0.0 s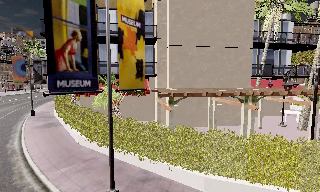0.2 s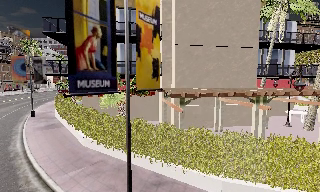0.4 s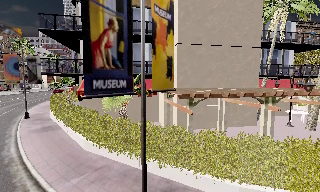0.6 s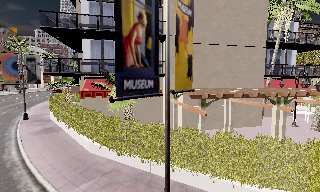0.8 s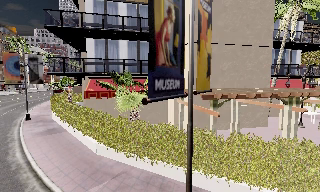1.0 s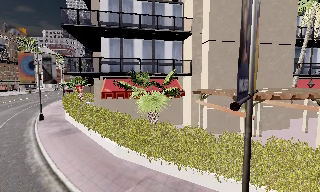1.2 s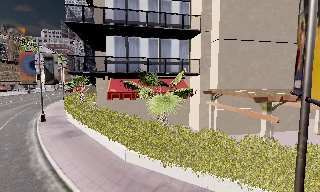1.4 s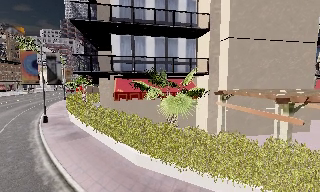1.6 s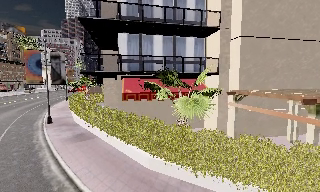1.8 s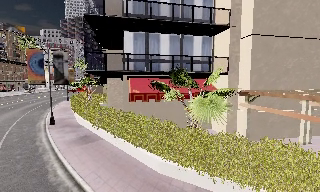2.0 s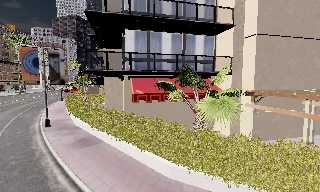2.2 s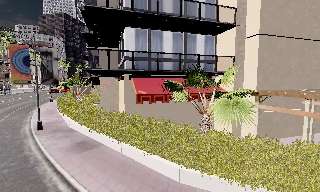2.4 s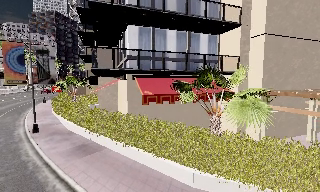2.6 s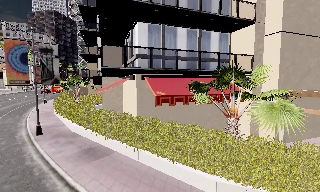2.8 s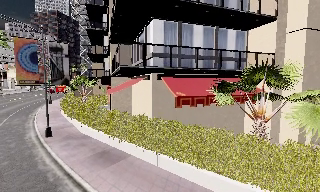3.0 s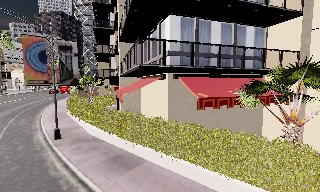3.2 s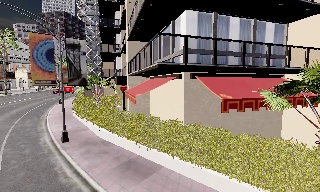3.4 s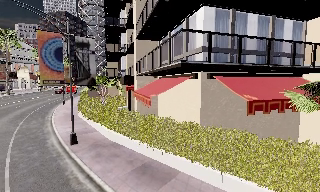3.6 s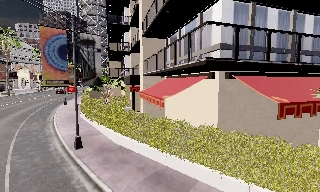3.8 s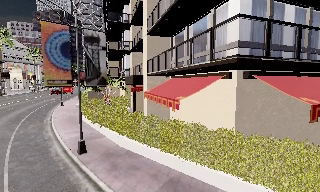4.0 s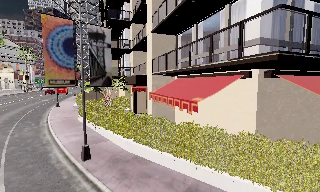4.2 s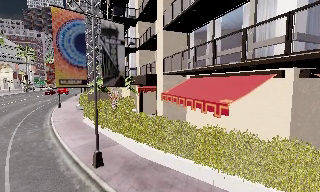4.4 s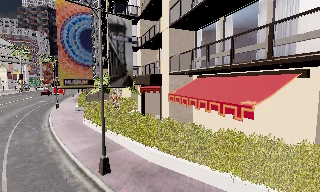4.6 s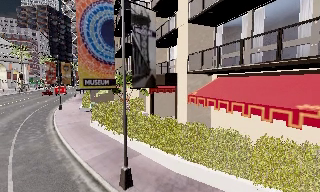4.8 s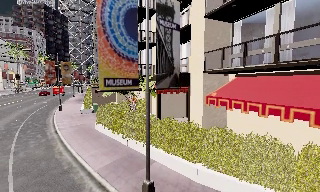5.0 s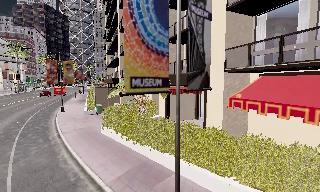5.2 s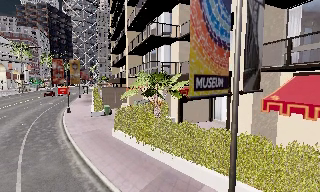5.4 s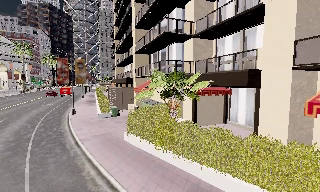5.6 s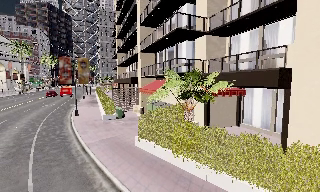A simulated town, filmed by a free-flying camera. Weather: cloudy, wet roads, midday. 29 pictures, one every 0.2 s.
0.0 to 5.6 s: The camera pans to its right, which is clockwise from overhead, by about 15 degrees. It travels to its left and forward, about 25 m, so close, fixed things drift to the right. It gains speed.
The film runs forward here.
